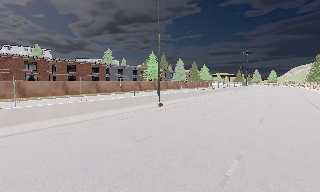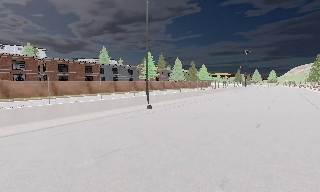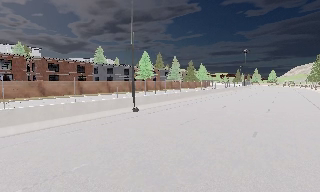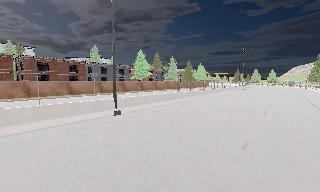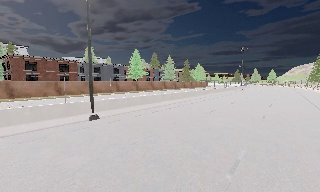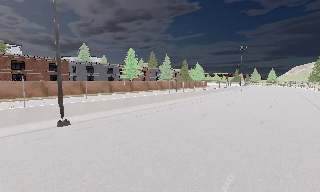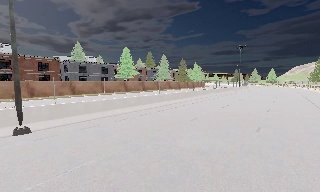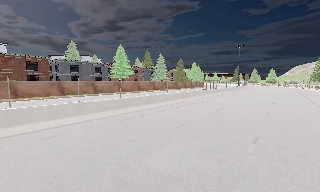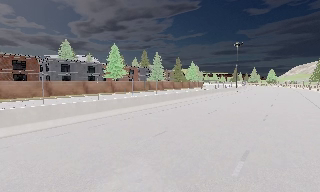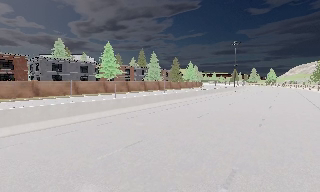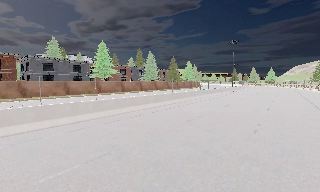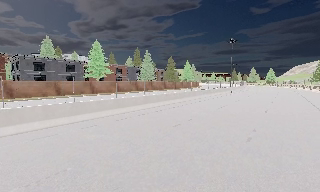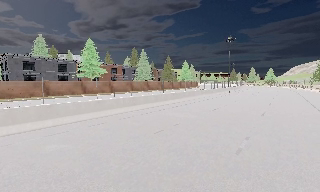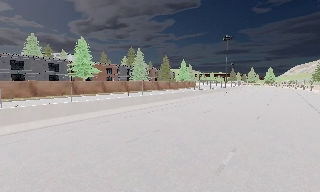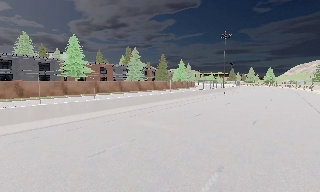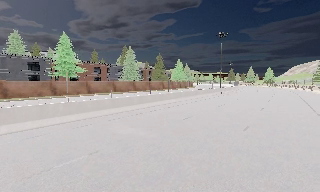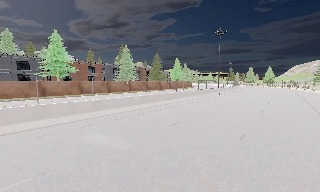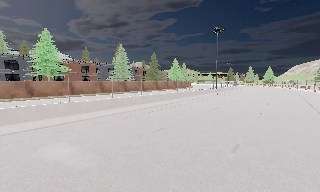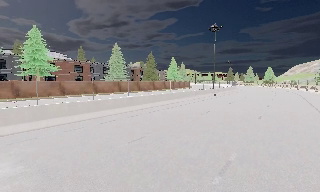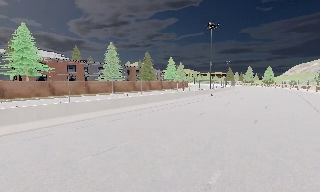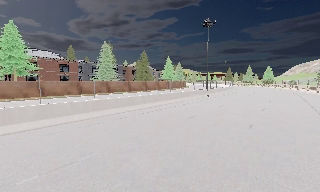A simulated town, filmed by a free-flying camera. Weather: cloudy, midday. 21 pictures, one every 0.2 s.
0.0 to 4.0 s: The camera travels forward and to its right, about 30 m, so what stands in front looms larger.
The film runs forward here.
